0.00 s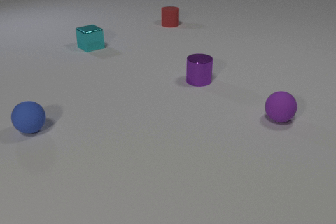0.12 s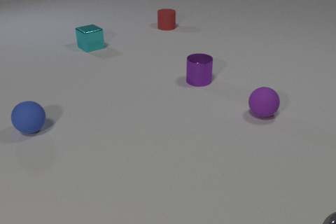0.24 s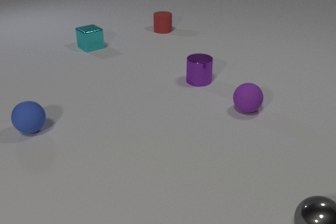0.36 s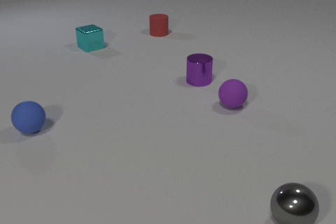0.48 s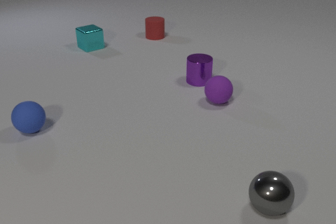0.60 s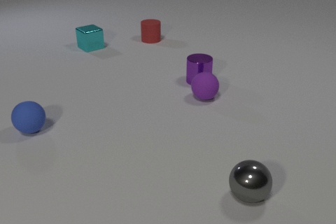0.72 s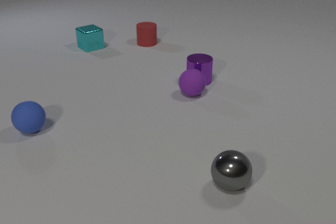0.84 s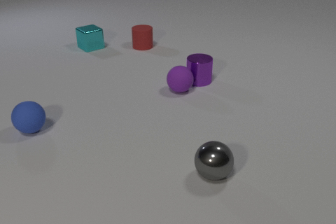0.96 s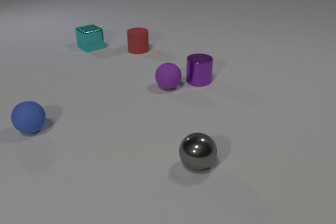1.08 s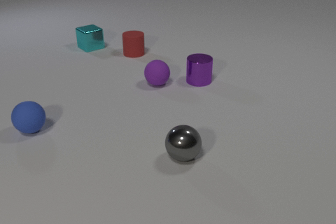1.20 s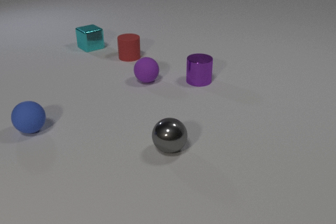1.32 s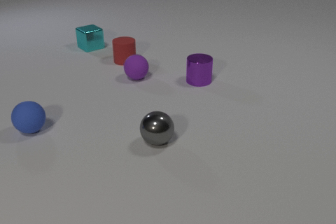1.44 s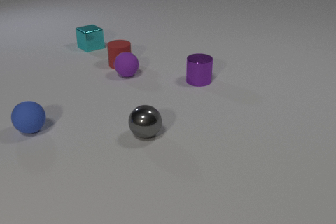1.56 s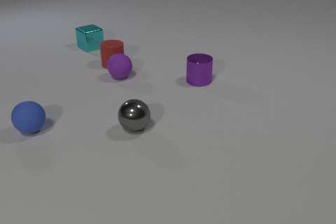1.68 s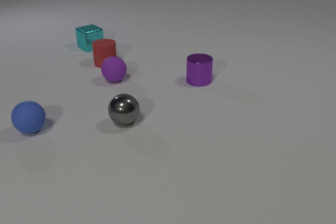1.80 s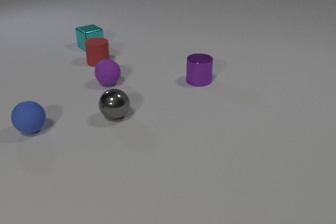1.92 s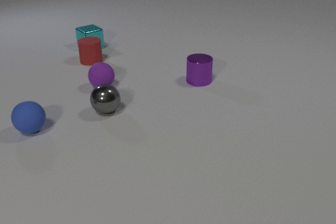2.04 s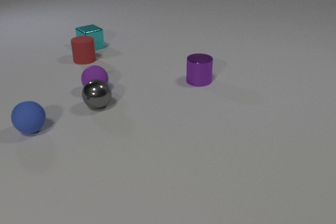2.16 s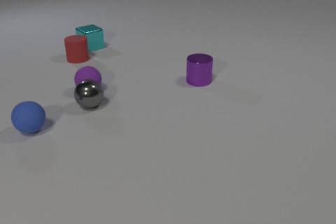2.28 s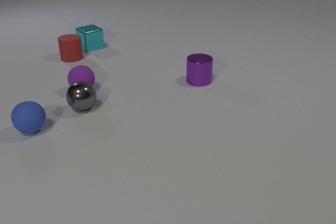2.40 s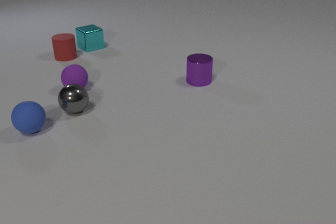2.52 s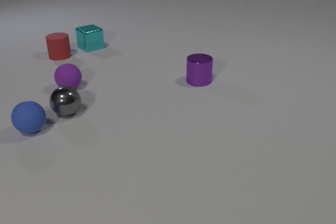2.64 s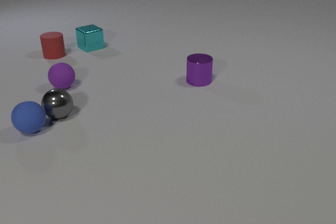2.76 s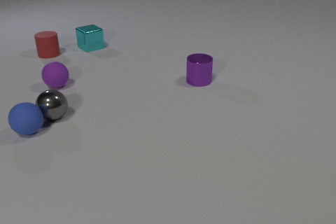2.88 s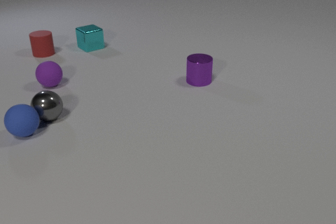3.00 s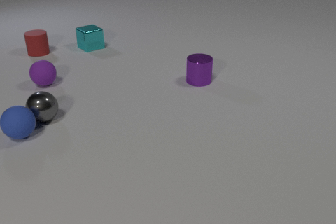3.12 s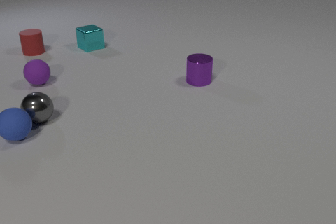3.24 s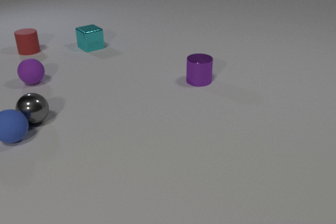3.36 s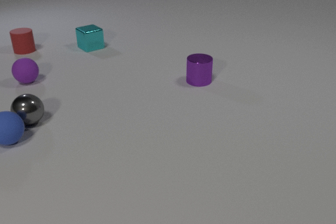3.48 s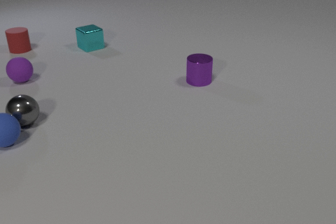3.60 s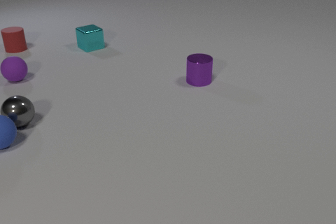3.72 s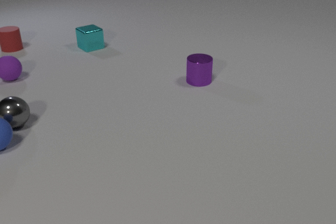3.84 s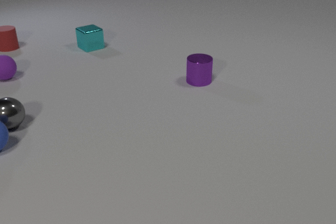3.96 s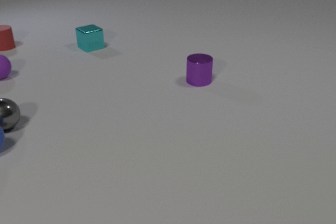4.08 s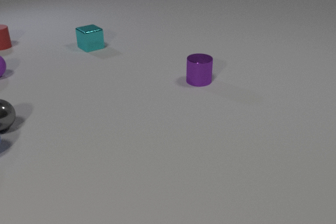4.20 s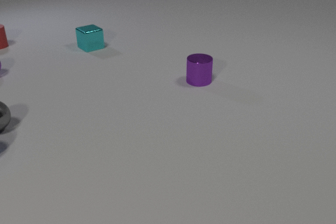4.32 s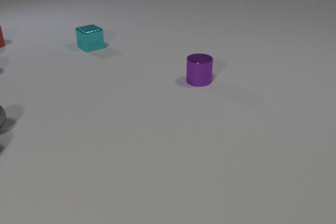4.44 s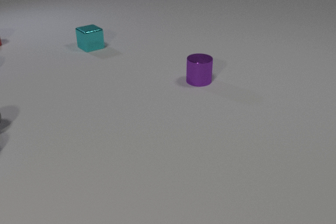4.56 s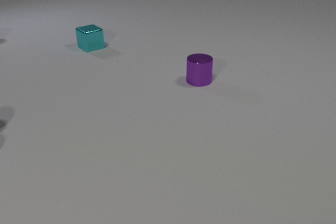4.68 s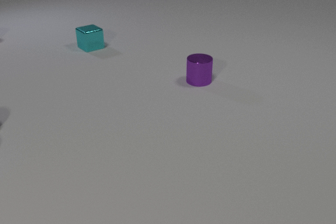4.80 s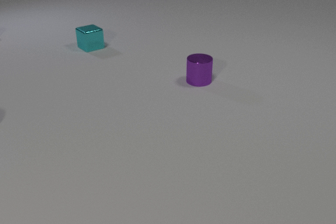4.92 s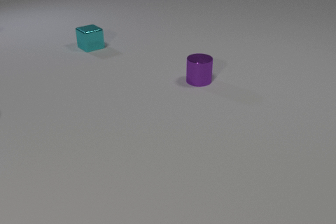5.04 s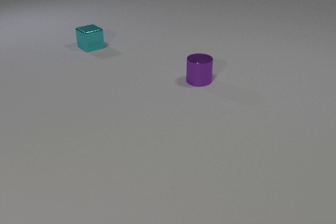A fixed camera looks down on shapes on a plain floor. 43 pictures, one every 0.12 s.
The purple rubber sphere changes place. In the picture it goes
to the left.
The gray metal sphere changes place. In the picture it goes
to the left.
0.00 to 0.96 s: The red rubber cylinder slides toward the camera and to the left. The purple rubber sphere rolls to the left and away from the camera. The gray metal sphere comes in at the bottom edge, rolls to the left and away from the camera.
0.96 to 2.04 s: The red rubber cylinder slides to the left. The purple rubber sphere rolls to the left. The gray metal sphere rolls away from the camera and to the left. The red rubber cylinder and the purple rubber sphere collide.
2.04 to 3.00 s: The red rubber cylinder slides to the left and away from the camera. The purple rubber sphere rolls to the left and away from the camera. The gray metal sphere rolls to the left. The blue rubber sphere rolls to the left and toward the camera. The purple rubber sphere and the gray metal sphere collide. The gray metal sphere and the blue rubber sphere collide.
3.00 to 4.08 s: The red rubber cylinder slides to the left and away from the camera. The purple rubber sphere rolls to the left and away from the camera. The gray metal sphere rolls to the left. The blue rubber sphere rolls to the left and toward the camera.
4.08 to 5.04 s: The red rubber cylinder slides to the left and away from the camera, leaves at the left edge. The purple rubber sphere leaves at the left edge. The gray metal sphere rolls to the left, leaves at the left edge.
What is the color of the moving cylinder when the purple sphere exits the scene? red.
How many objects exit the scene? 4.
What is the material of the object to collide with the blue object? metal.
